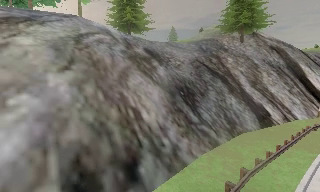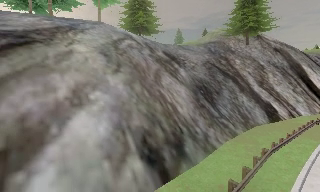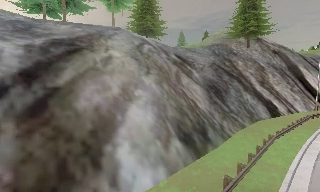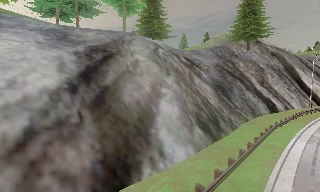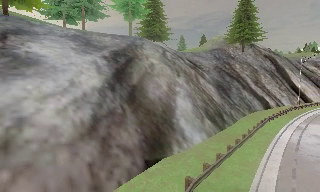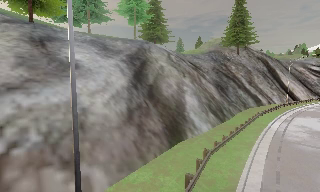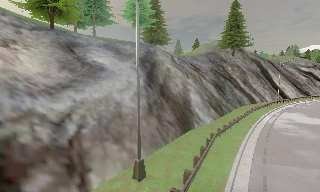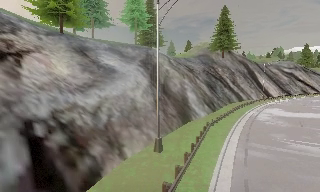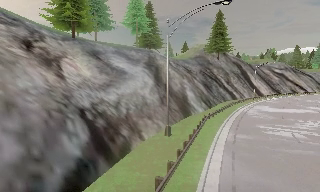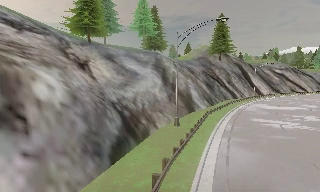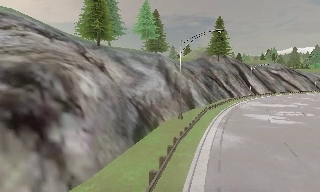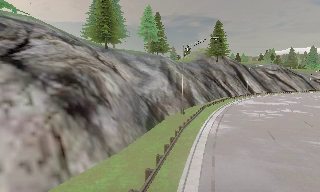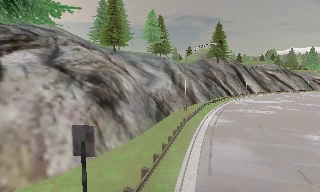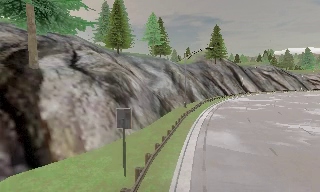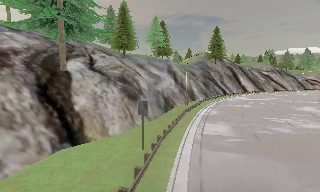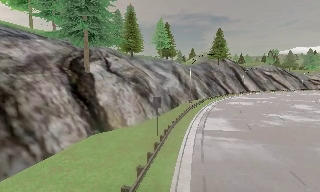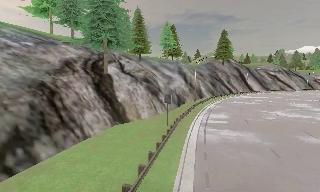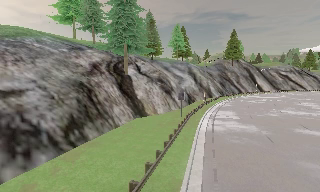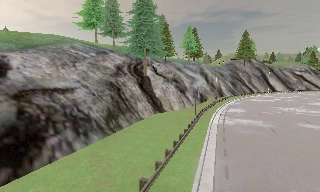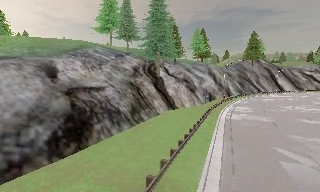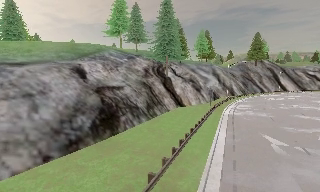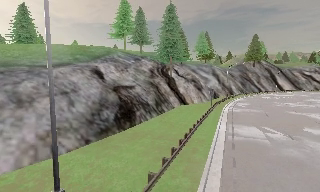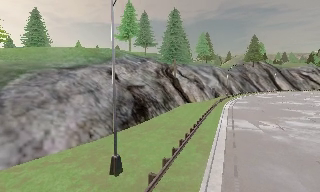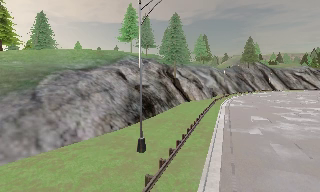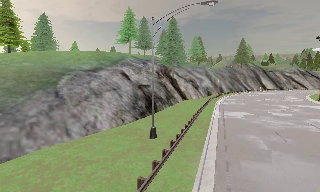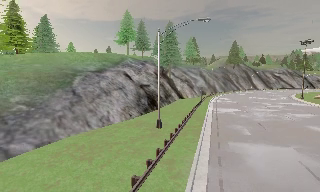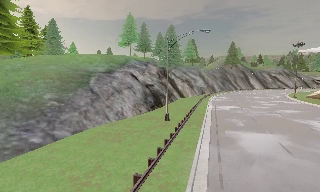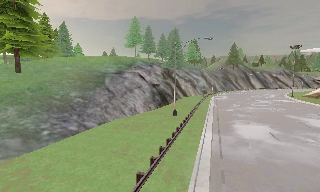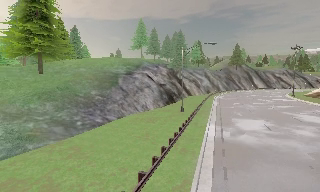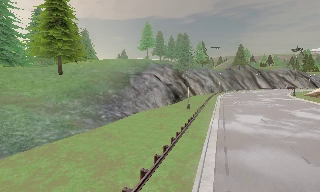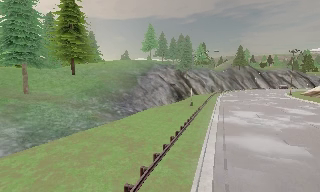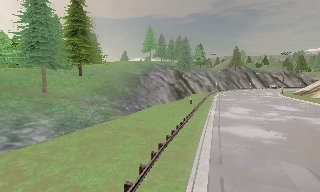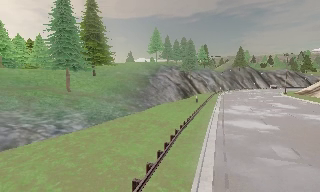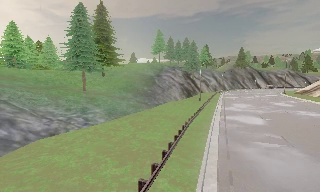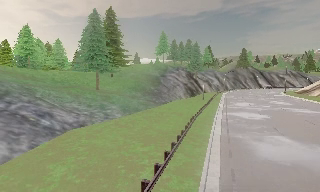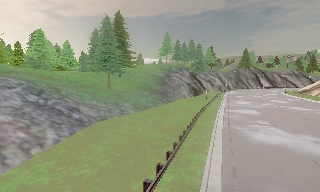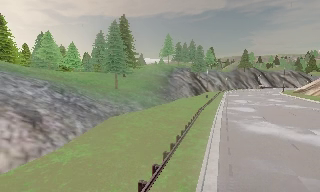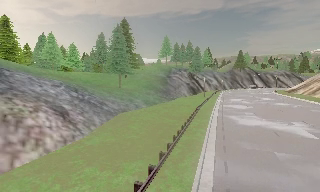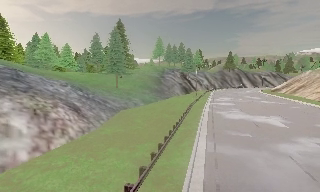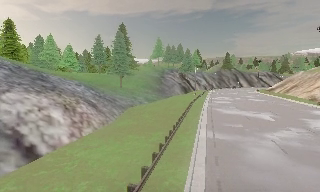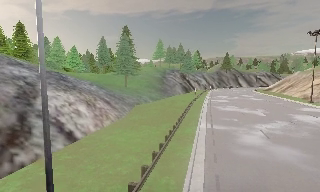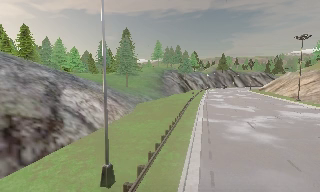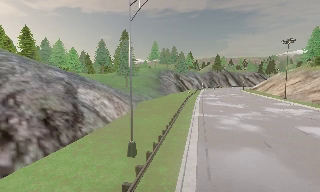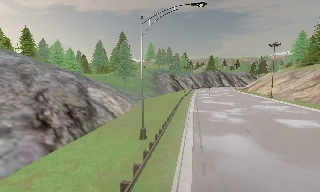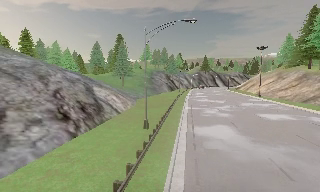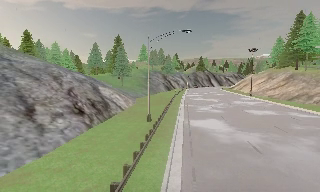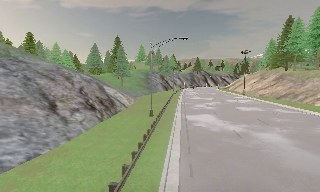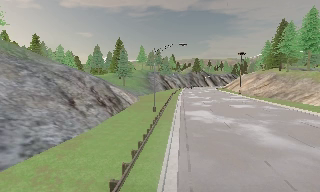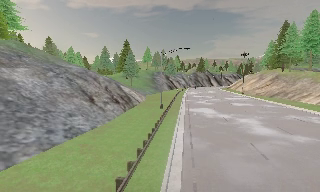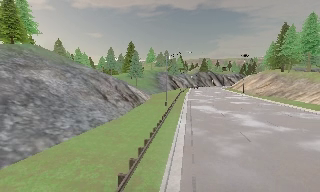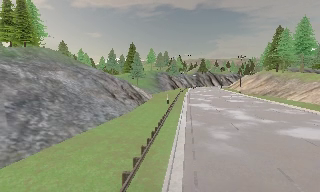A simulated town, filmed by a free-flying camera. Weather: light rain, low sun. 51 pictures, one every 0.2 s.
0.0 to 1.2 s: The camera travels backward and to its left, about 15 m, so what stands in front gets smaller.
1.2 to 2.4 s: The camera travels backward, about 15 m, so what stands in front gets smaller.
2.4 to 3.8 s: The camera swings to its left by about 10 degrees, and the scene slides to the right. It travels backward, about 16 m, so what stands in front gets smaller.
3.8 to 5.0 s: The camera travels backward and to its left, about 13 m, so what stands in front gets smaller.
5.0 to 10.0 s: The camera travels backward, about 55 m, so what stands in front gets smaller.
The film runs forward here.
